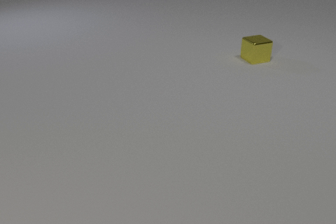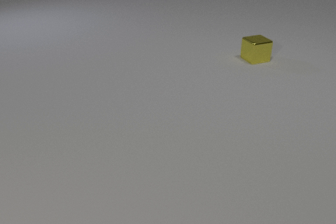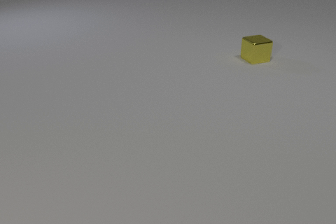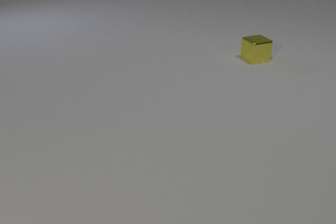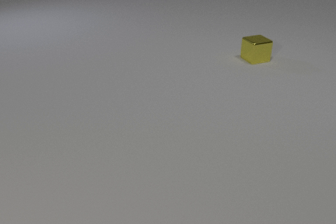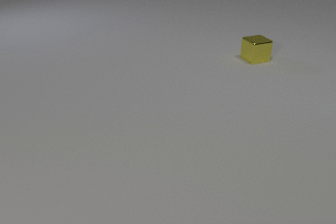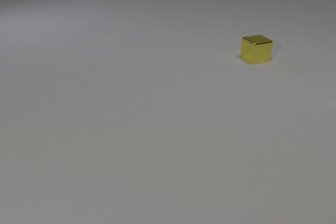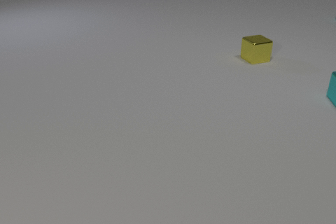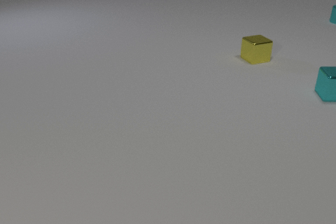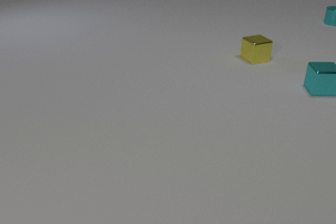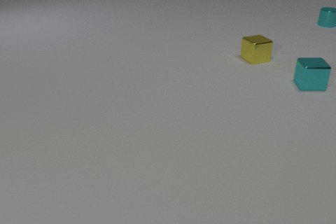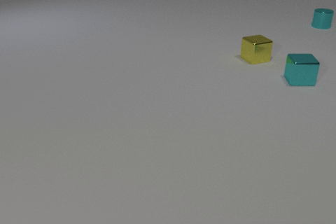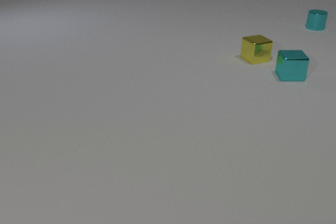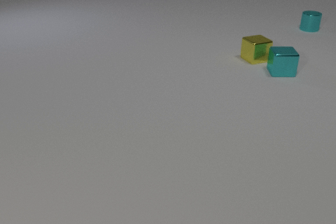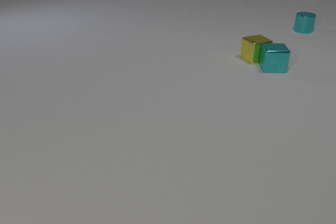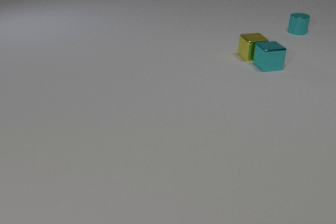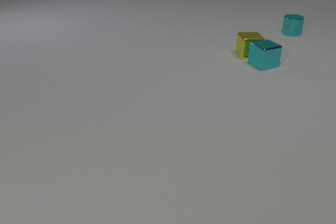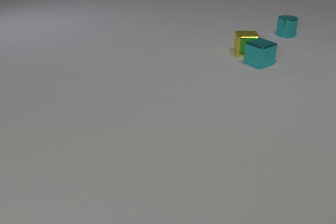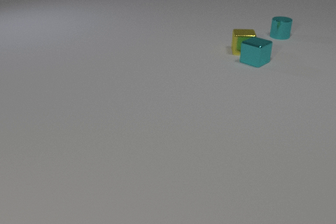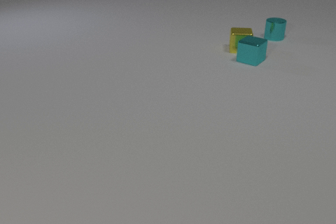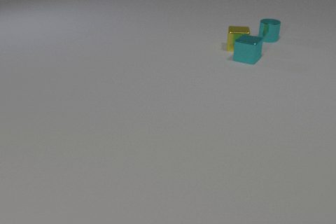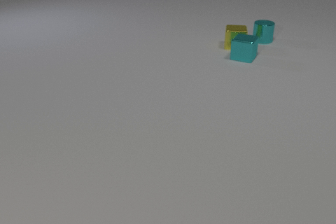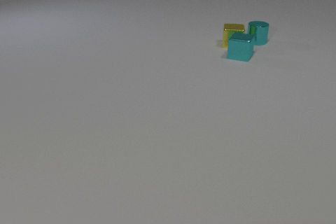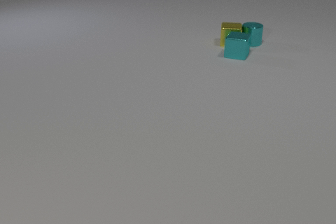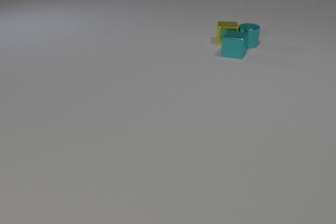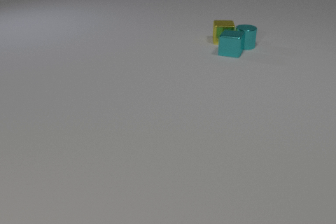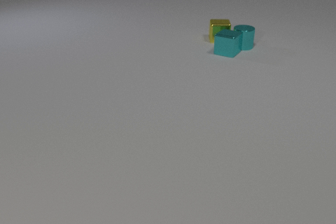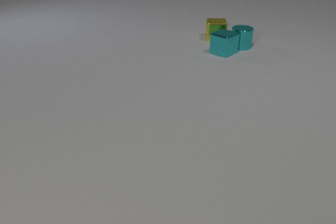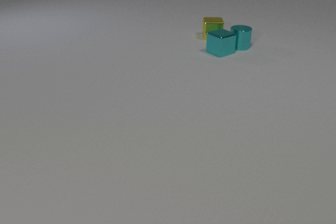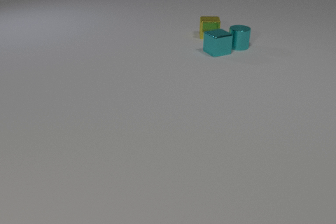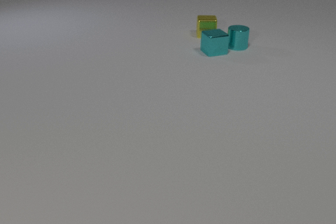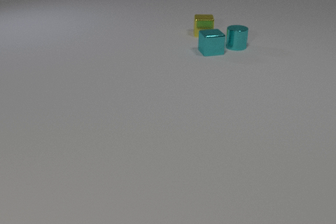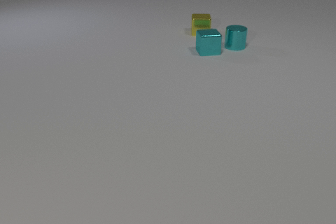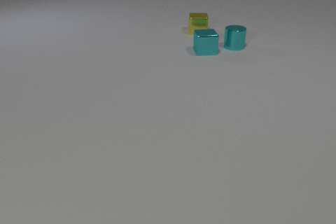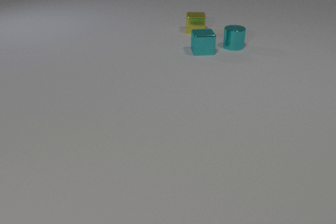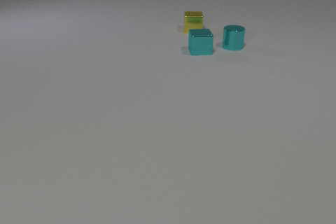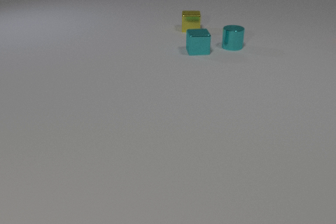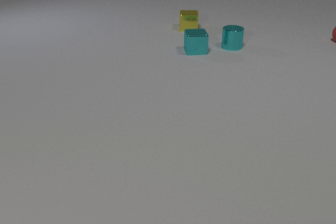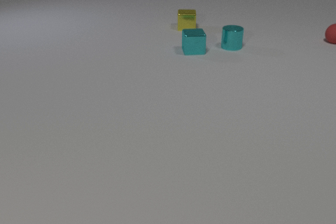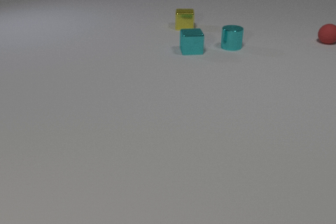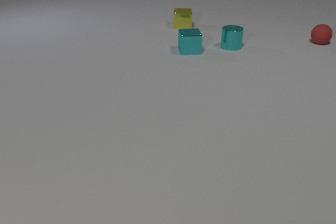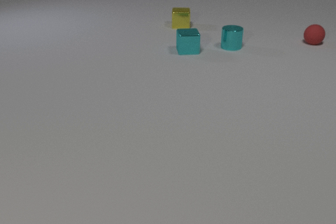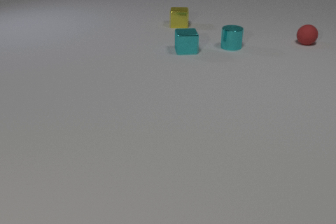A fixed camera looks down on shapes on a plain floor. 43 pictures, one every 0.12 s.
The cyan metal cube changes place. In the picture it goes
to the left.
0.00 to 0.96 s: The cyan metal cube comes in at the right edge, slides to the left and away from the camera. The cyan metal cylinder comes in at the right edge, slides toward the camera and to the left.
0.96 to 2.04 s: The cyan metal cube slides to the left and away from the camera, spins so that its near face slides to the right, counterclockwise seen from above. The yellow metal cube slides away from the camera and to the left, spins clockwise seen from above by about 15 degrees, its near face sliding to the left. The cyan metal cylinder slides toward the camera and to the left. The cyan metal cube and the yellow metal cube collide.
2.04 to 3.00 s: The cyan metal cube slides to the left and away from the camera, spins so that its near face slides to the right, counterclockwise seen from above. The yellow metal cube slides away from the camera and to the left. The cyan metal cylinder slides toward the camera and to the left. The yellow metal cube and the cyan metal cylinder collide.
3.00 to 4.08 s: The cyan metal cube slides to the left, spins clockwise seen from above by about 60 degrees, its near face sliding to the left. The yellow metal cube slides to the left and away from the camera. The cyan metal cylinder slides to the left. The cyan metal cube and the cyan metal cylinder collide.
4.08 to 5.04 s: The cyan metal cube slides to the left. The yellow metal cube slides away from the camera and to the left. The red rubber sphere comes in at the right edge, rolls to the left and toward the camera.
Are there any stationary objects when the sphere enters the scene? no.
How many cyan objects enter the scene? 2.
What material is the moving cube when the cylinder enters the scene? metal.
